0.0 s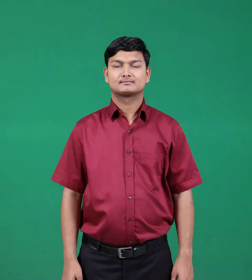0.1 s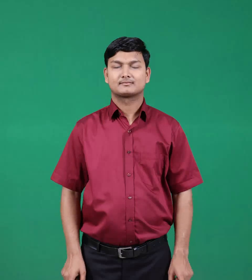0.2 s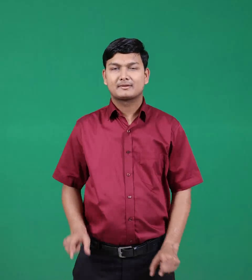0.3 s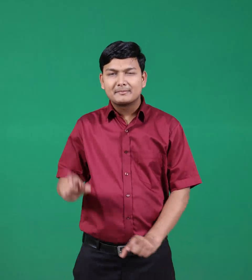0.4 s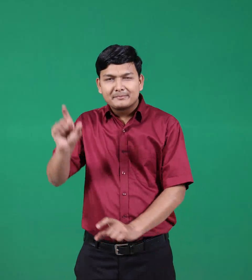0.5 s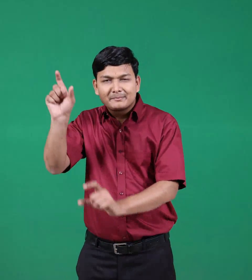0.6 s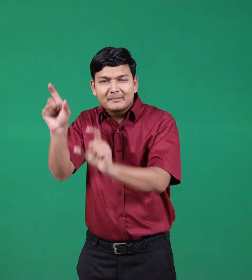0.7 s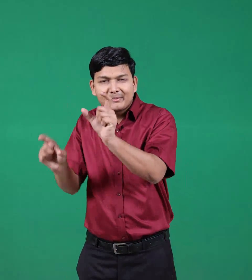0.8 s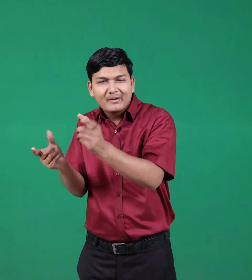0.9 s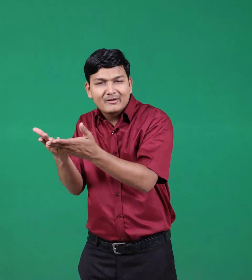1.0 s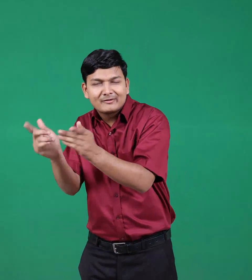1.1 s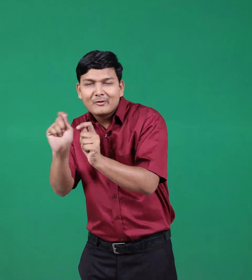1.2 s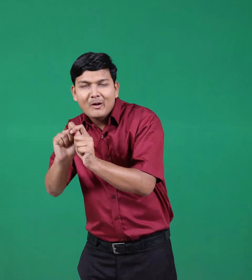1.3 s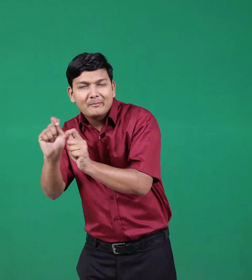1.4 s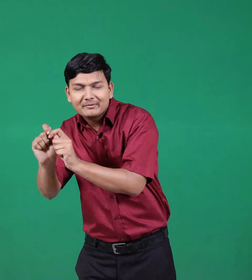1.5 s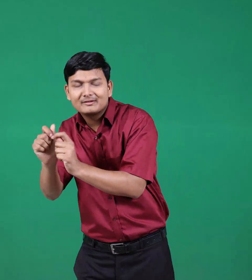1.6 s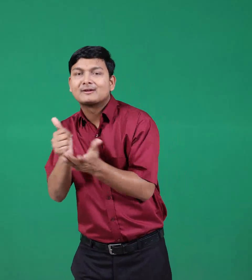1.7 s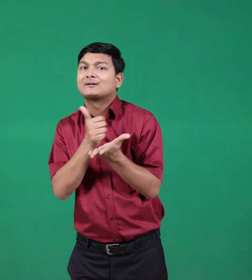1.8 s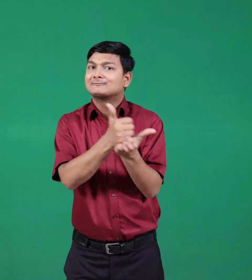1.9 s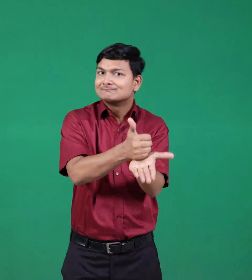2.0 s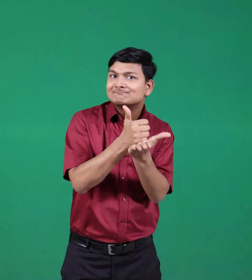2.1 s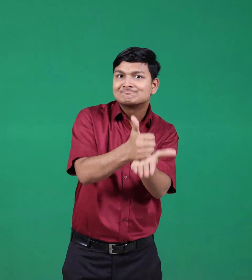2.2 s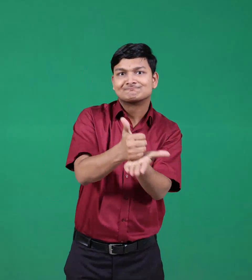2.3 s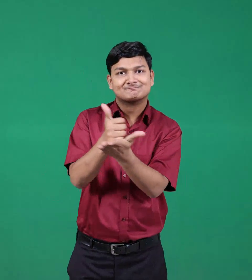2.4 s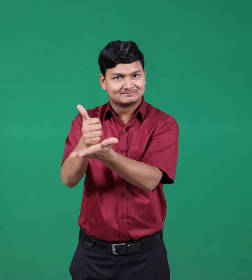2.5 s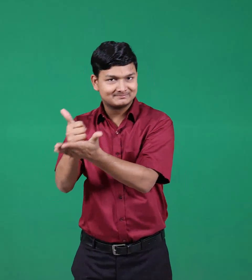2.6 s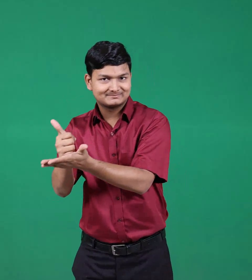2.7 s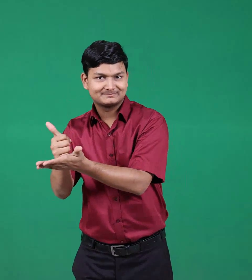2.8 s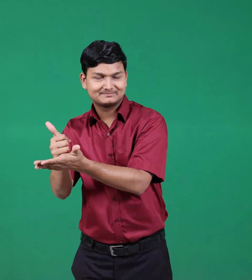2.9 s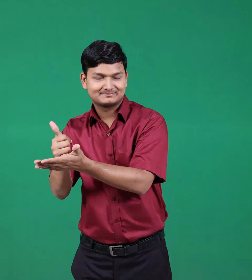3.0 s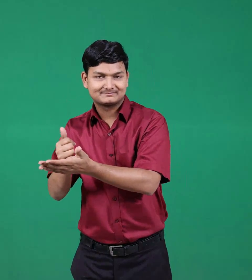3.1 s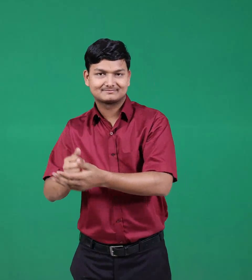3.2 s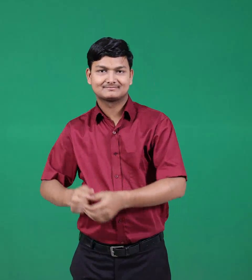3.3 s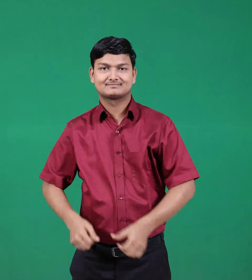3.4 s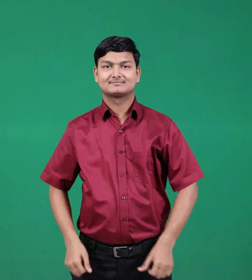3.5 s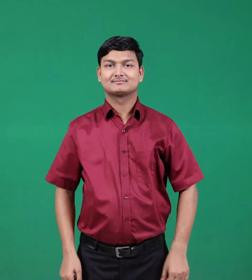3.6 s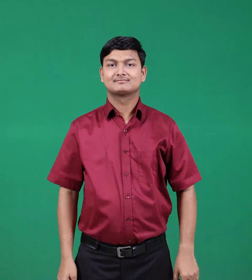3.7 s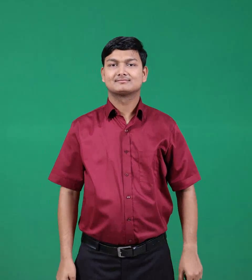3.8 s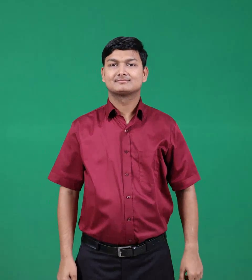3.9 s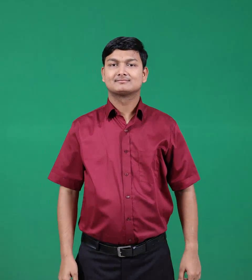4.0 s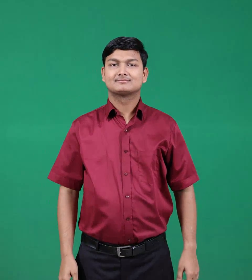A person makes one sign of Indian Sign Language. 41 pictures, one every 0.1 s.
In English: helpers
